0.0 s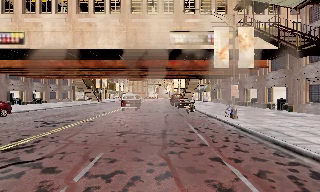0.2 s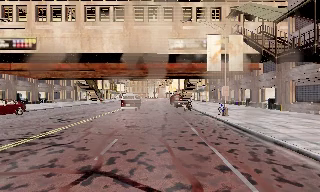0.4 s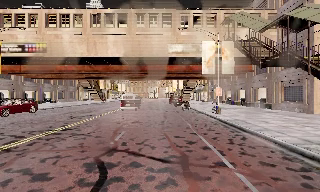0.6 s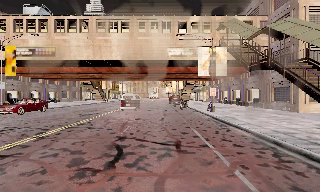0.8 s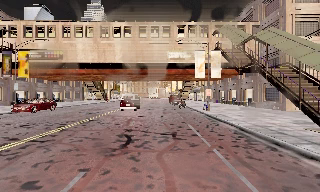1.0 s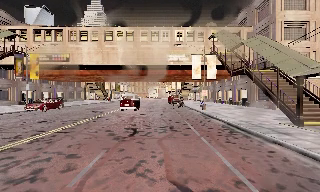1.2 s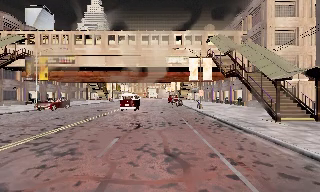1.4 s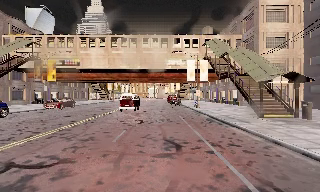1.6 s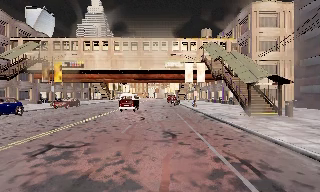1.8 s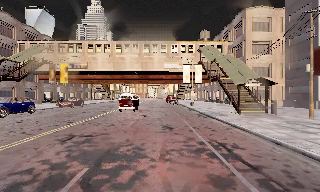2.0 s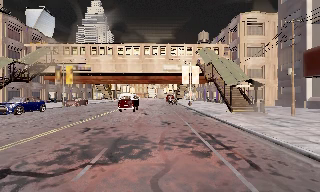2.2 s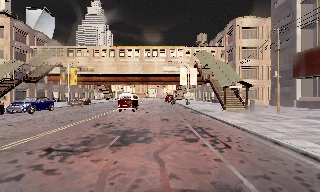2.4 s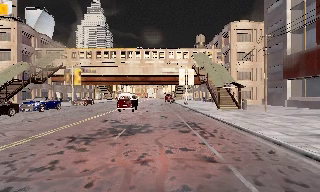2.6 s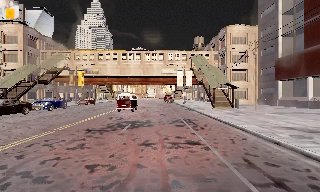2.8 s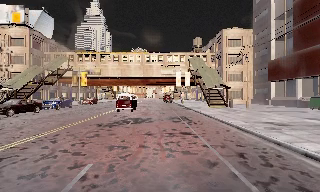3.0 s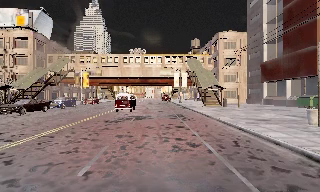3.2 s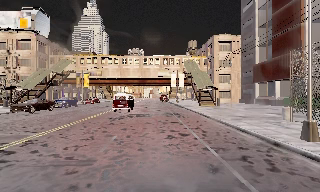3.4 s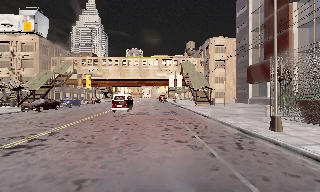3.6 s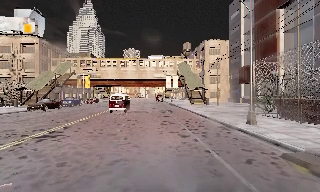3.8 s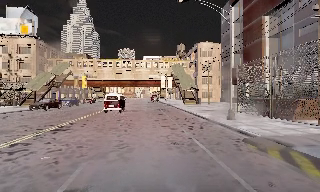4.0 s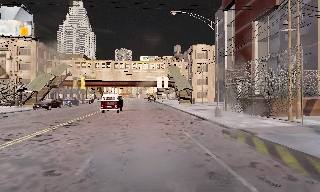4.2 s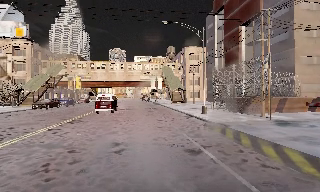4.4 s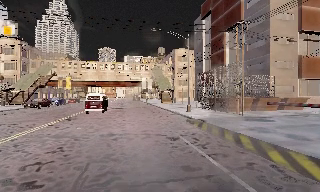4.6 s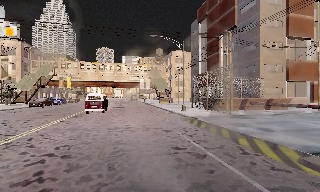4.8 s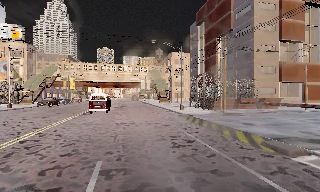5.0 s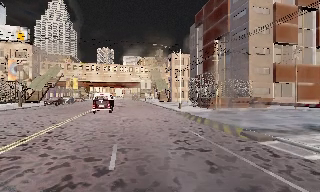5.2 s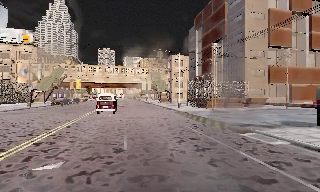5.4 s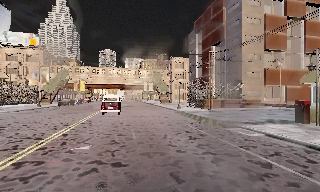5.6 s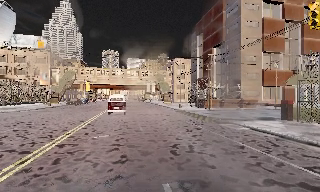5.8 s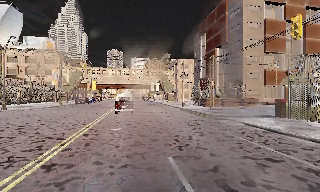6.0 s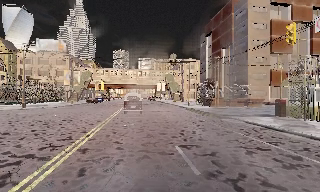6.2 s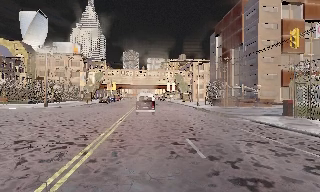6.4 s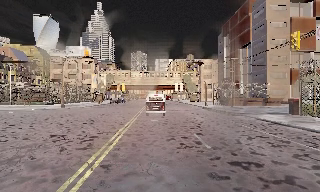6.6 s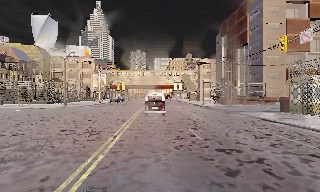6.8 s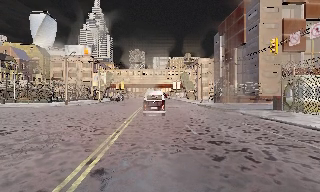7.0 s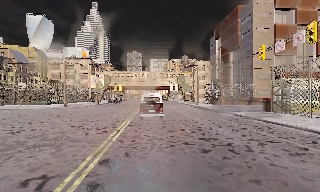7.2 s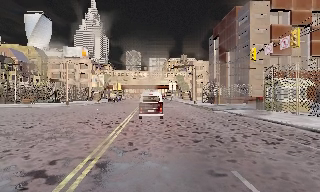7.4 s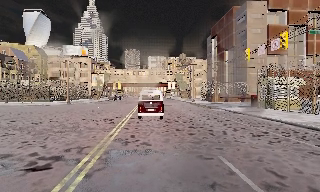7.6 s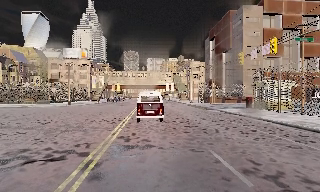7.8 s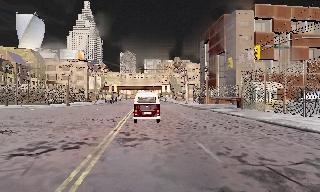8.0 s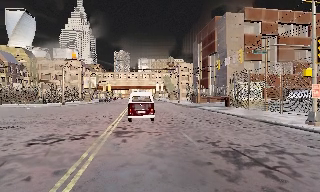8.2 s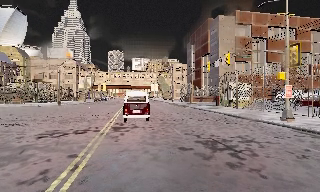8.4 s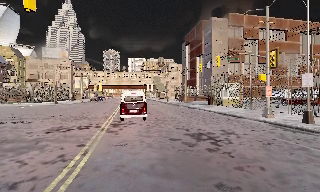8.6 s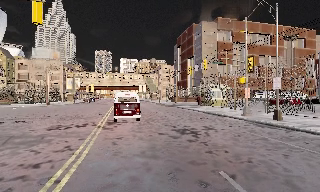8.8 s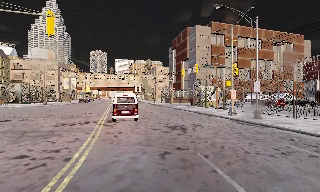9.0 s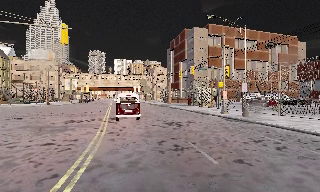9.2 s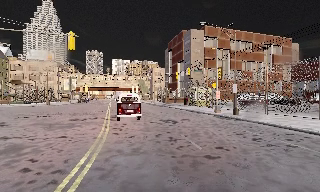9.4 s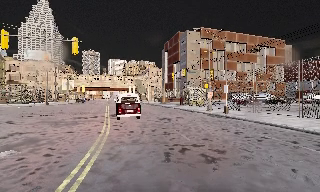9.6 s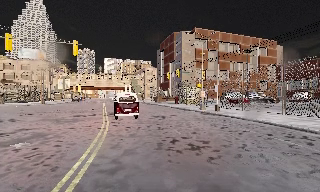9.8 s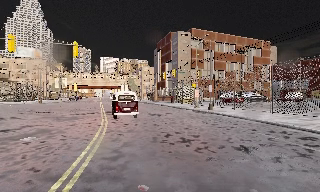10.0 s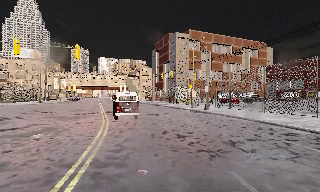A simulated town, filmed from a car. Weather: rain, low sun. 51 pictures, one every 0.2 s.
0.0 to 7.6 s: The camera travels backward, about 50 m, so what stands in front gets smaller.
7.6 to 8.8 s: The camera pans to its right, which is clockwise from overhead, by about 10 degrees. It travels backward, about 7 m, so what stands in front gets smaller.
8.8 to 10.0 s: The camera travels backward, about 6 m, so what stands in front gets smaller. It loses speed.
The film runs backward here.
